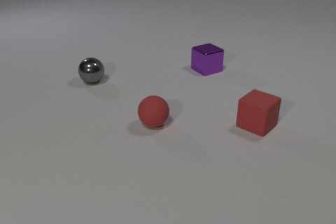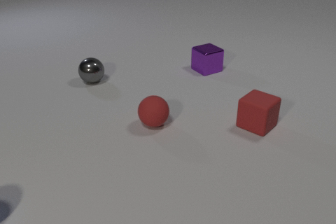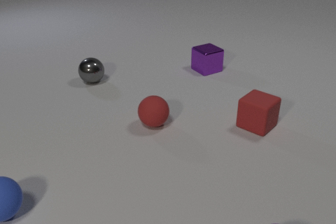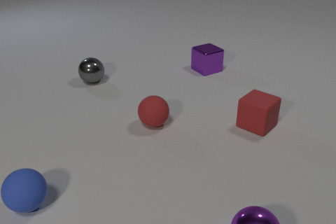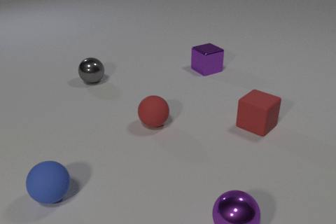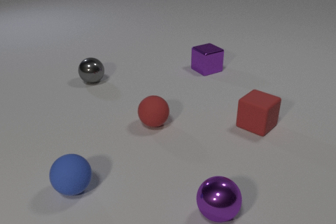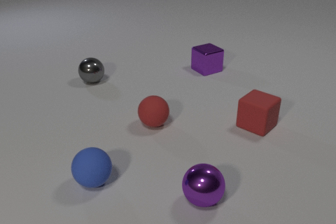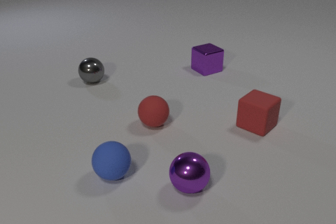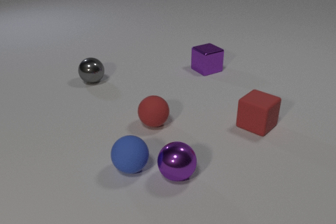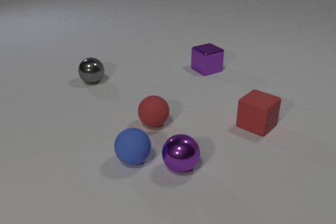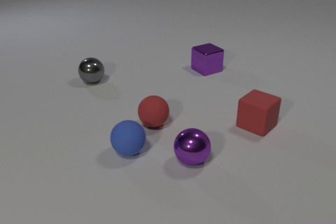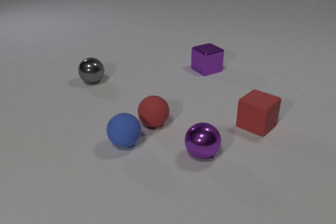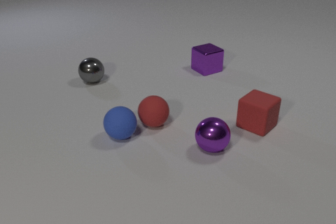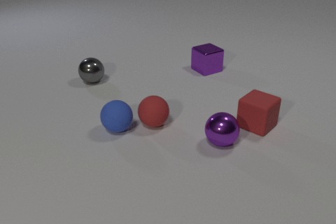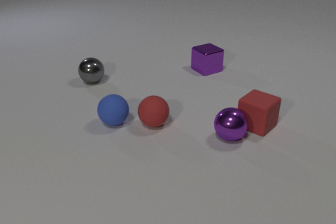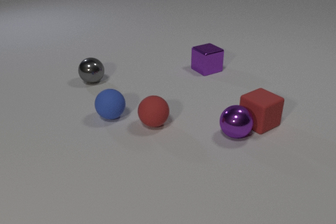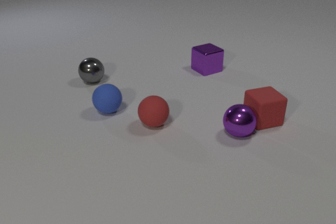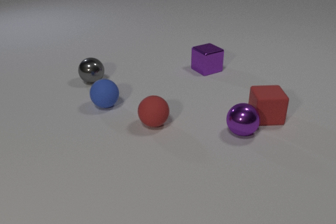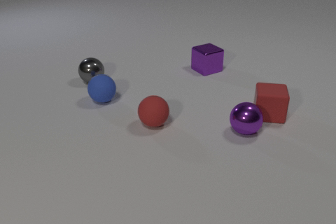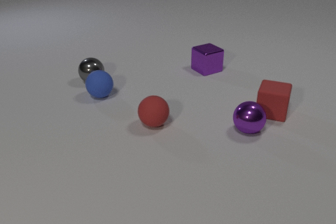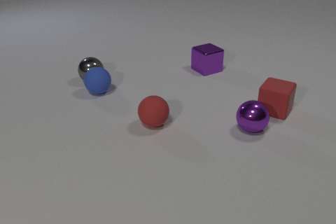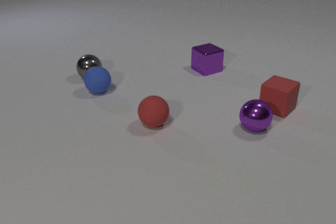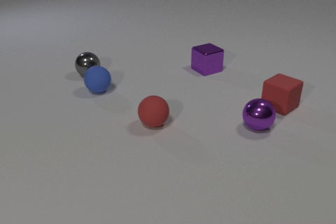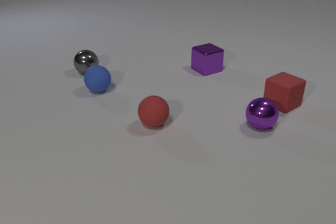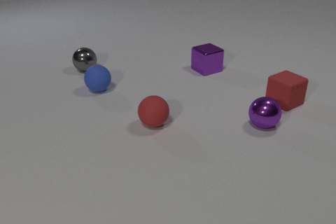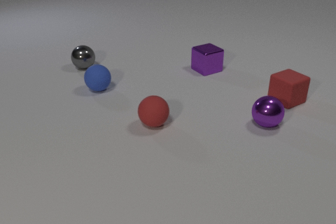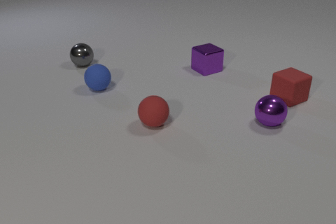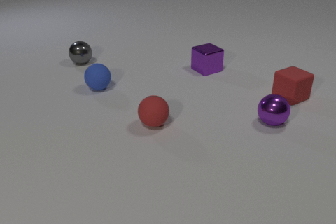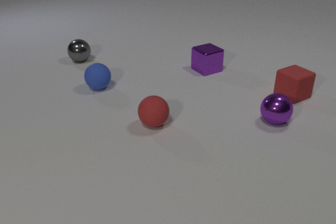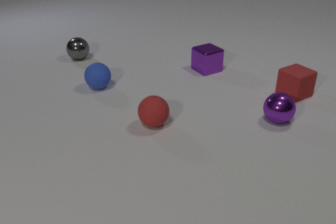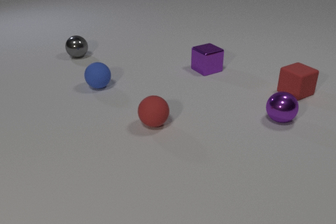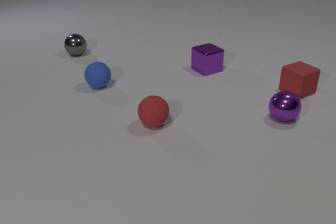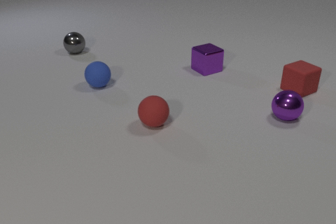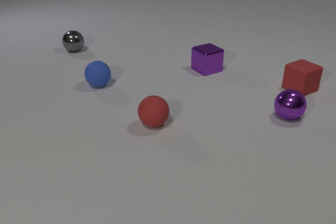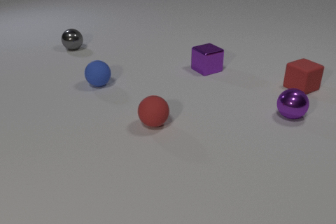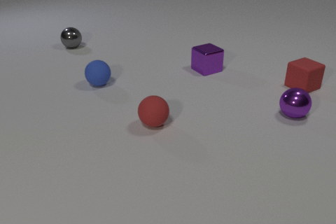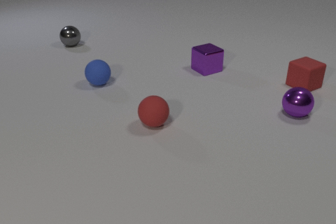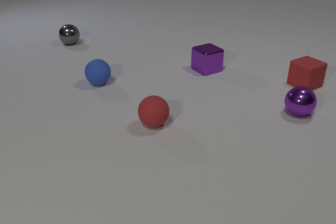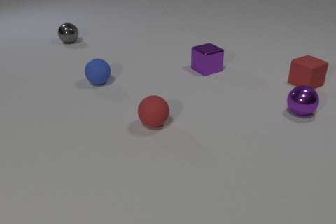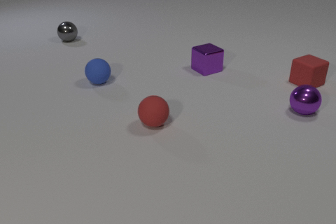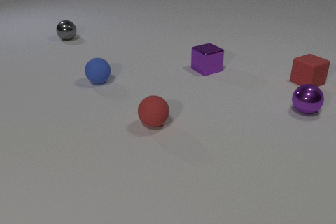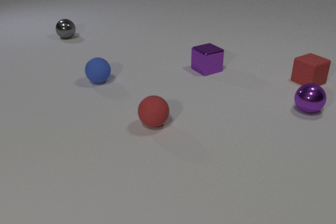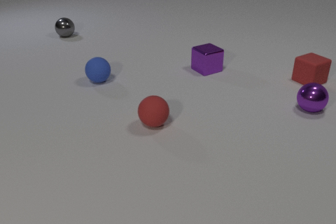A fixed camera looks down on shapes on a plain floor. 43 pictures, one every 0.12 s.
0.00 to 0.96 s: The purple metal sphere comes in at the bottom edge, rolls away from the camera and to the left. The blue rubber sphere comes in at the left edge, rolls to the right.
0.96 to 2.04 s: The purple metal sphere rolls away from the camera and to the right. The blue rubber sphere rolls away from the camera. The red rubber cube slides away from the camera and to the right, spins so that its near face slides to the left, clockwise seen from above. The purple metal sphere and the blue rubber sphere collide. The purple metal sphere and the red rubber cube collide.
2.04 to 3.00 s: The purple metal sphere rolls to the right and away from the camera. The blue rubber sphere rolls away from the camera. The gray metal sphere rolls away from the camera. The red rubber cube slides away from the camera and to the right, spins clockwise seen from above by about 60 degrees, its near face sliding to the left. The blue rubber sphere and the gray metal sphere collide.
3.00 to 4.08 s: The purple metal sphere rolls away from the camera and to the right. The blue rubber sphere rolls away from the camera. The gray metal sphere rolls away from the camera. The red rubber cube slides away from the camera.
4.08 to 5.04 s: The purple metal sphere rolls away from the camera and to the right. The blue rubber sphere rolls away from the camera. The gray metal sphere rolls away from the camera. The red rubber cube slides away from the camera.
How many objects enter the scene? 2.
How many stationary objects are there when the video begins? 4.
What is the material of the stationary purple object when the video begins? metal.
